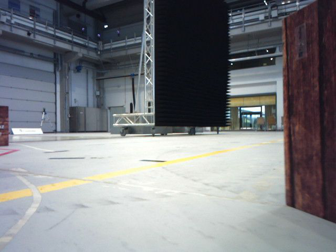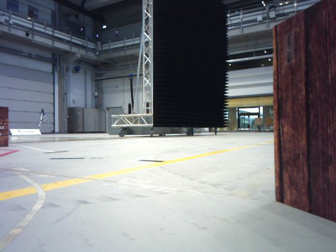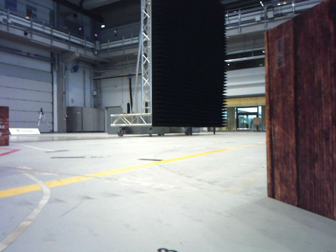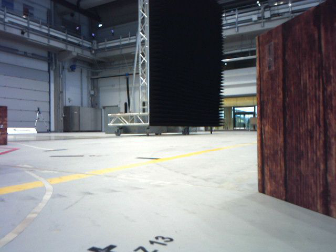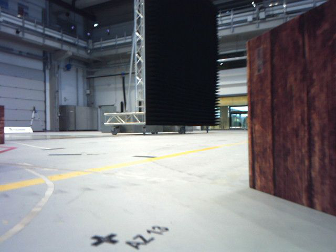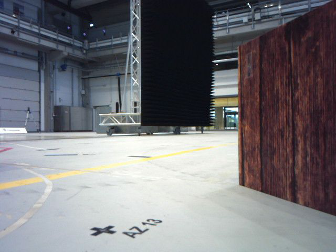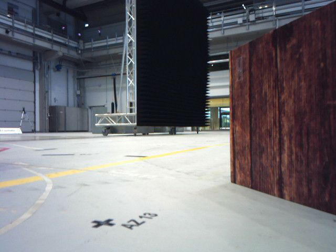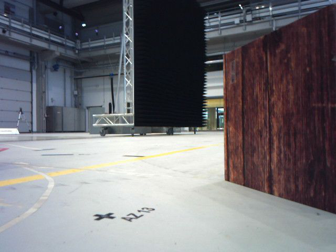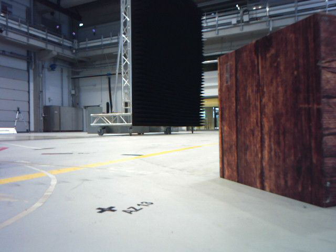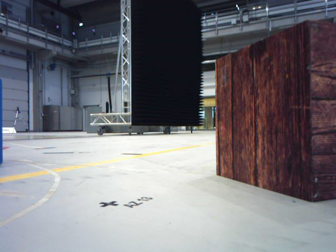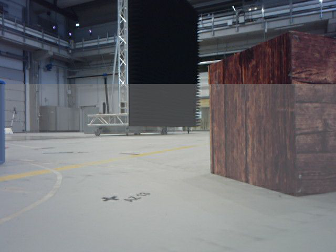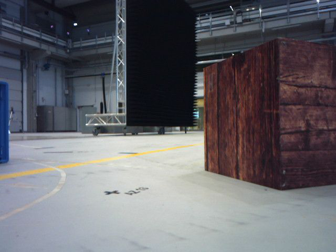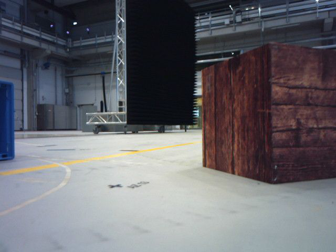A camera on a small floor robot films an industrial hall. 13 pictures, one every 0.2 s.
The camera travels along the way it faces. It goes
backward.
0.0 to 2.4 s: The camera travels backward, about 0.5 m, so what stands in front gets smaller.
The film runs backward here.
